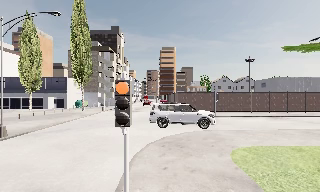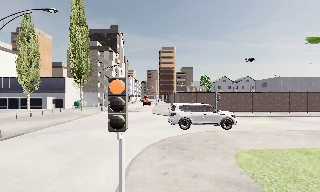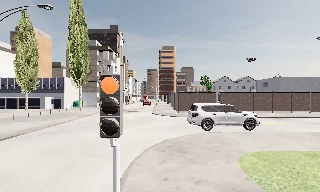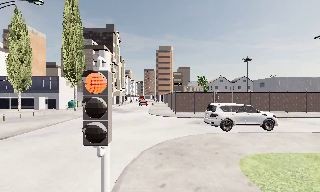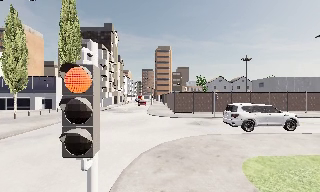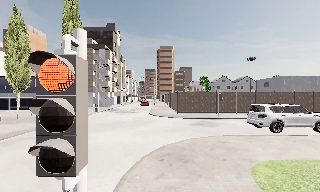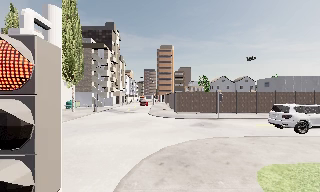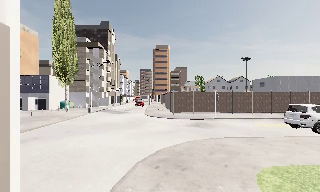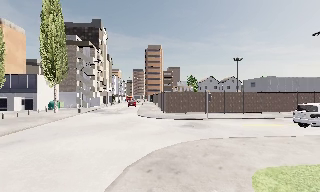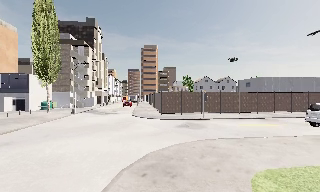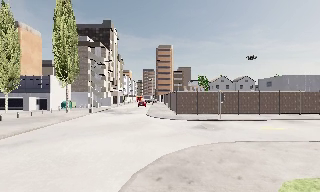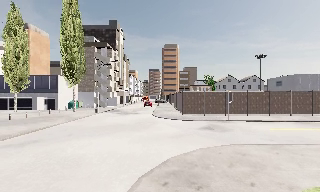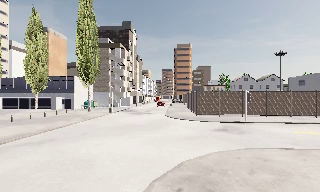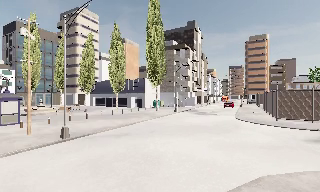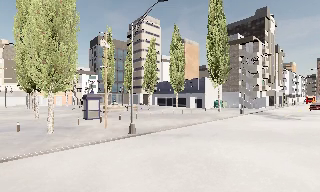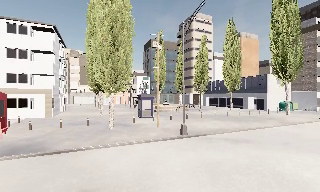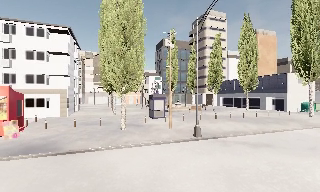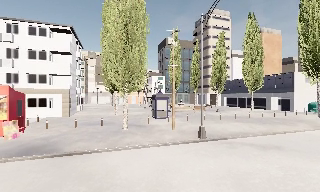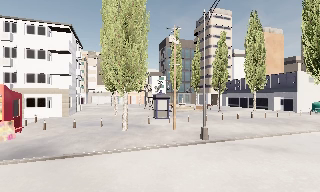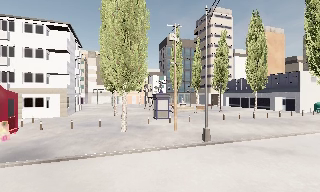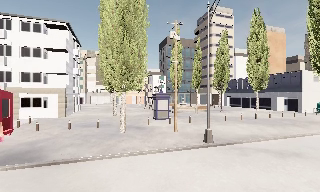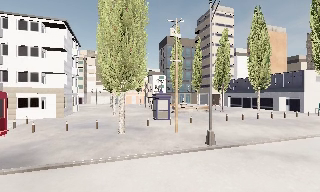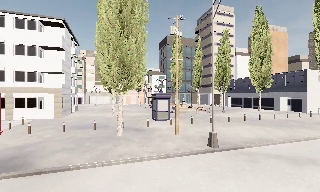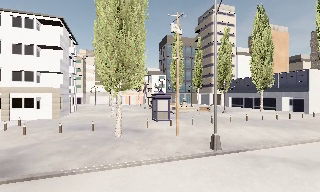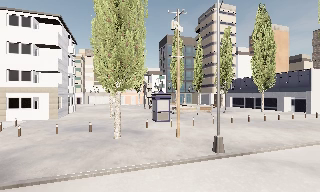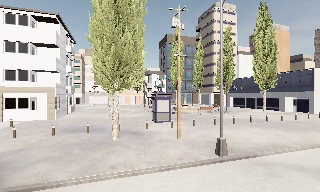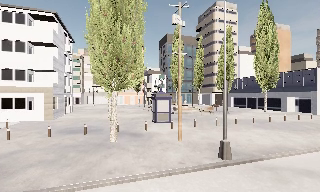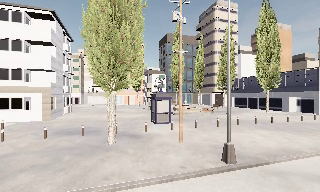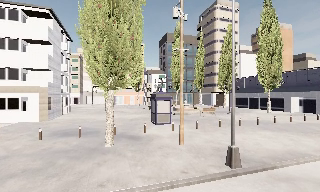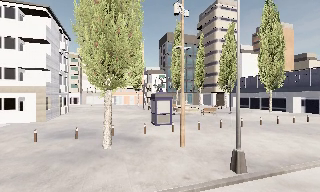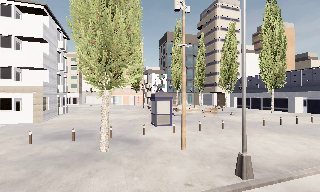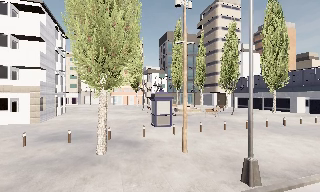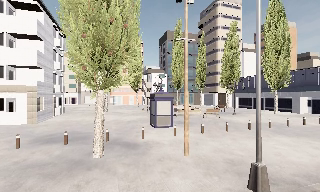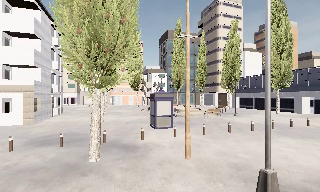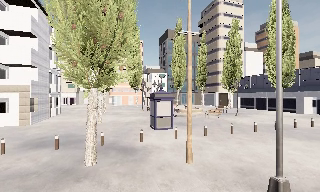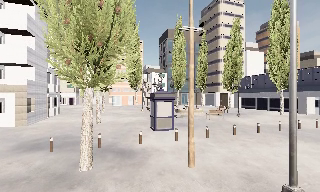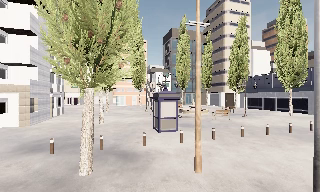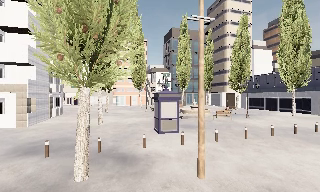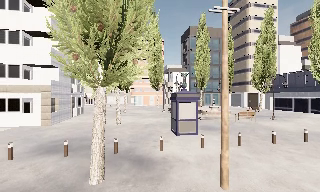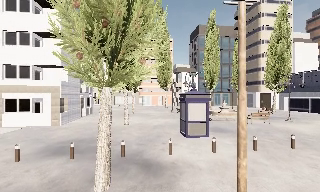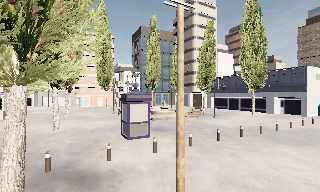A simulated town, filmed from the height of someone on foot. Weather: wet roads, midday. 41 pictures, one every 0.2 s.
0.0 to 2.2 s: The camera travels forward, about 3.5 m, so what stands in front looms larger.
2.2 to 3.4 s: The camera swings to its left by about 70 degrees, and the scene slides to the right. It travels forward, about 2 m.
3.4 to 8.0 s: The camera travels forward, about 8 m, so what stands in front looms larger.
The film runs forward here.
